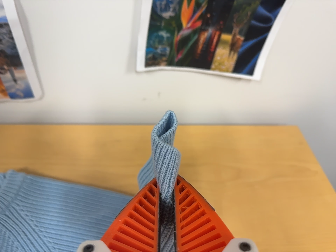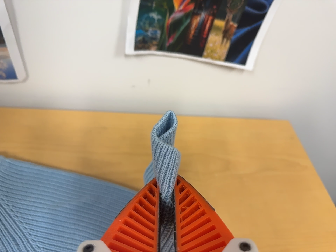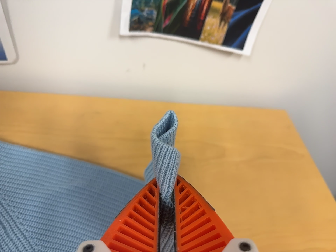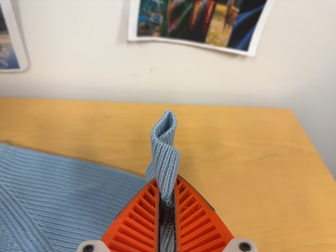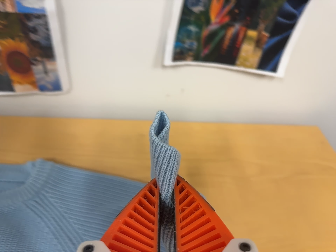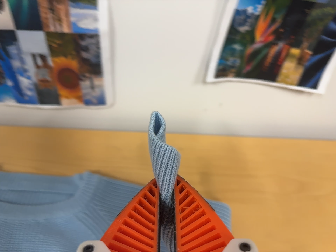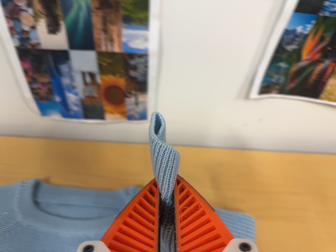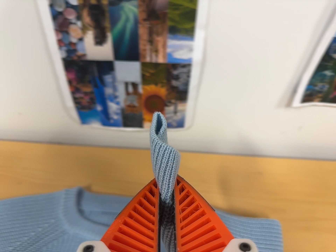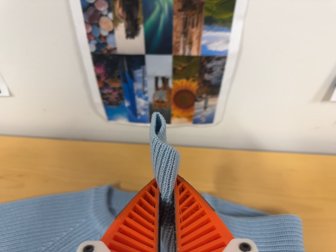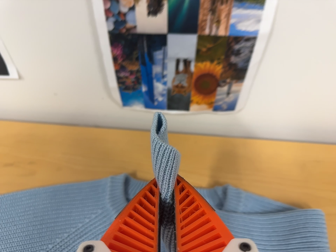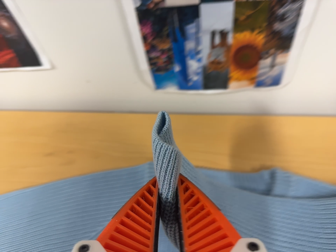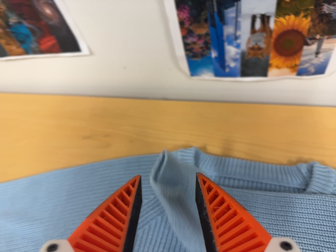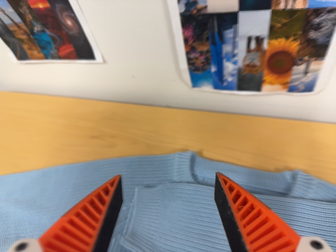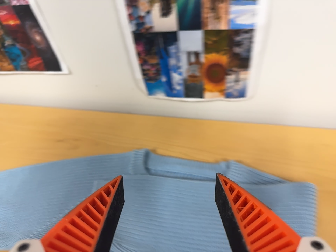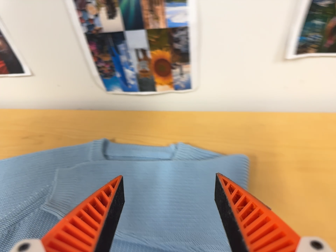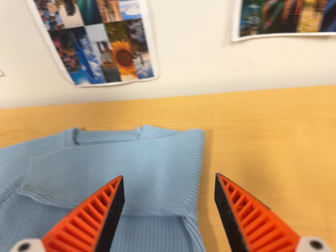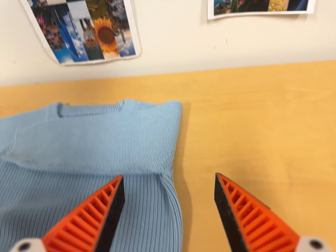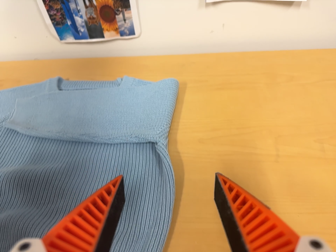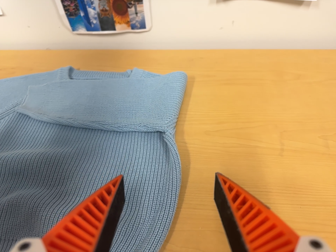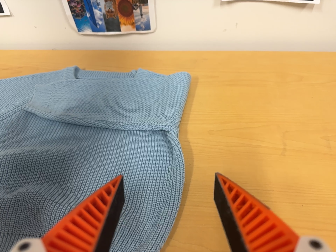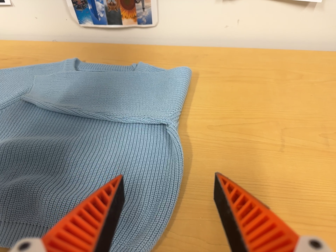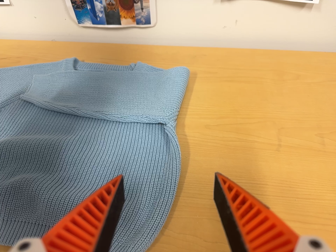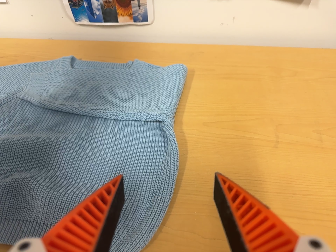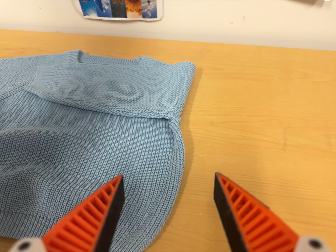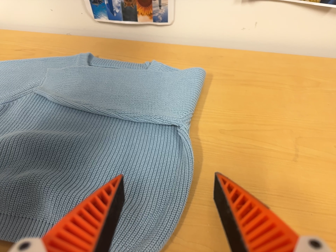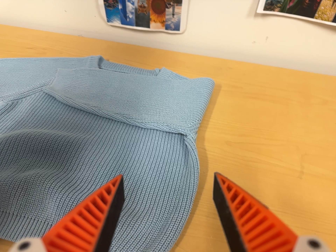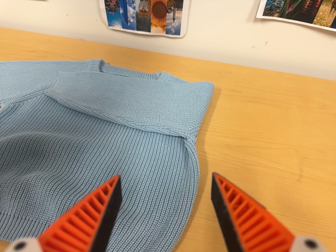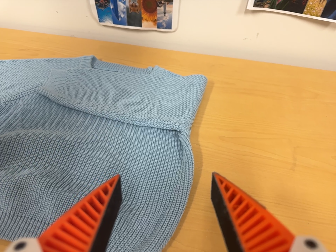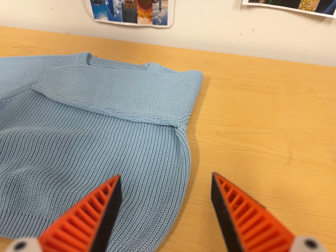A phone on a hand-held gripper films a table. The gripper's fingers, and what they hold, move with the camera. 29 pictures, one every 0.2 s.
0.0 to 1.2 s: The camera travels to its left, about 14 cm, so close, fixed things drift to the right.
1.2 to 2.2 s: The camera swings to its left by about 20 degrees, and the scene slides to the right. It travels to its left and forward, about 12 cm, so close, fixed things drift to the right. Its aim tips toward the bottom of its view by about 10 degrees, and the scene shifts upward.
2.2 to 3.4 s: The camera pans to its right by about 15 degrees. It travels backward, toward the bottom of its view and to its right, about 36 cm, so what stands in front gets smaller.
3.4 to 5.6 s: The camera rolls about its line of sight by about 10 degrees, and the scene rotates clockwise.
The film runs forward here.
